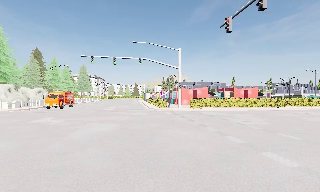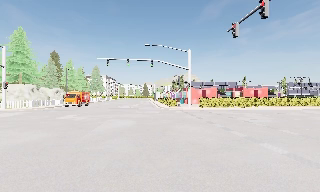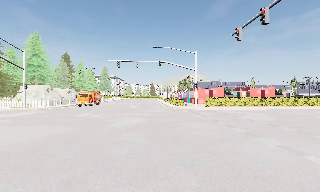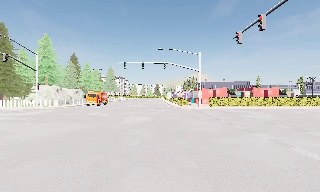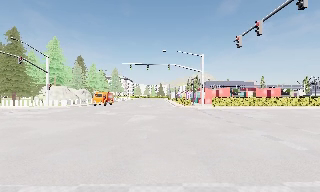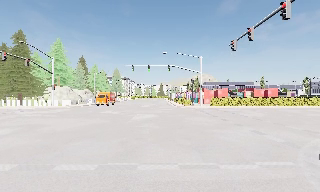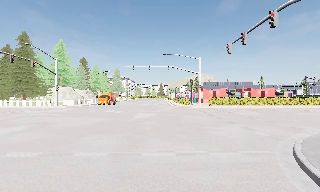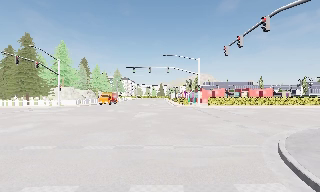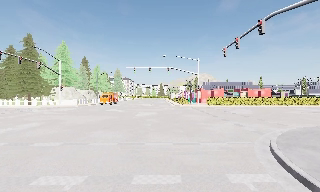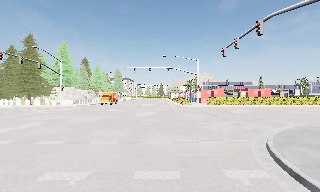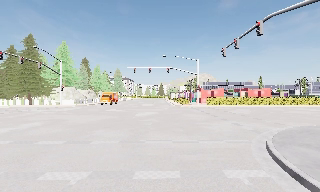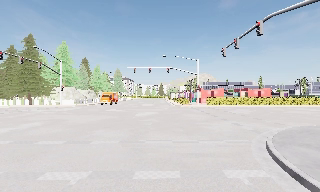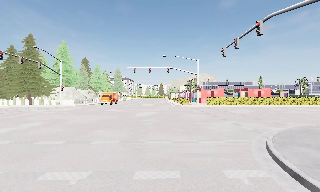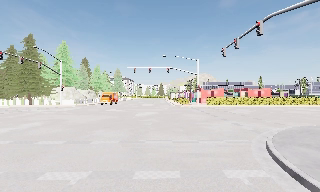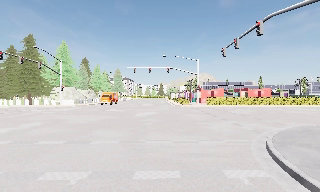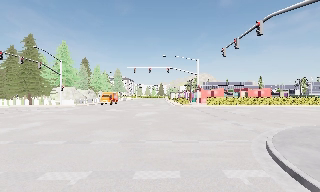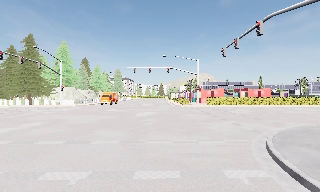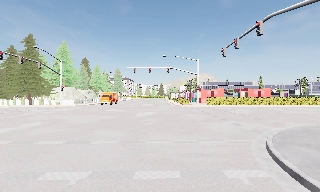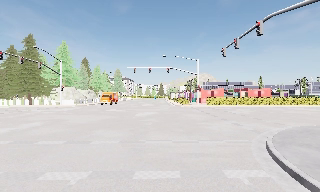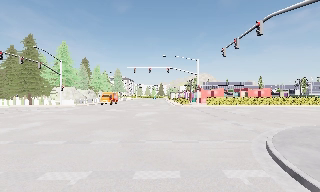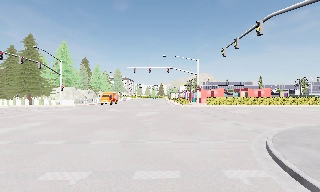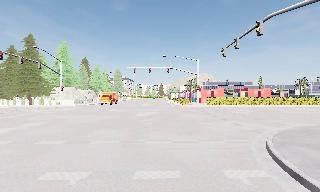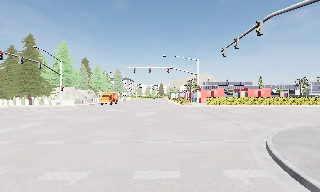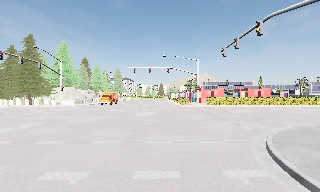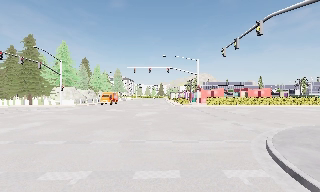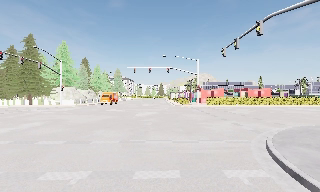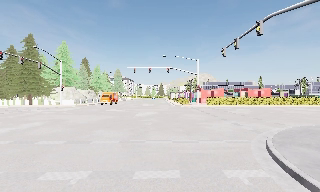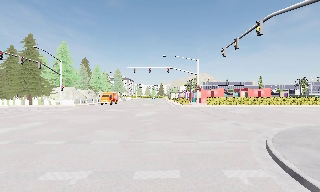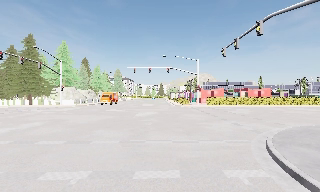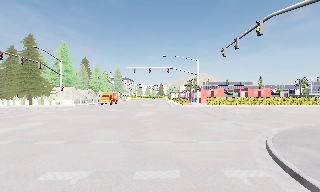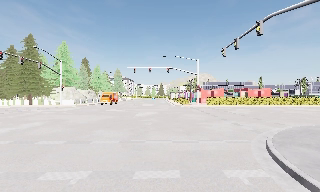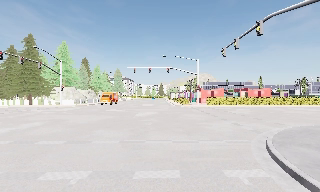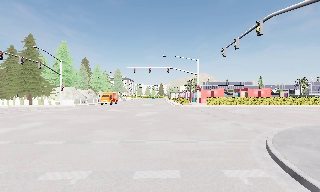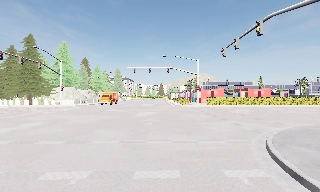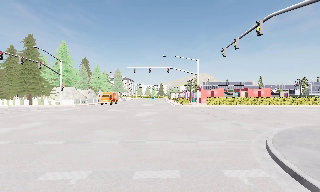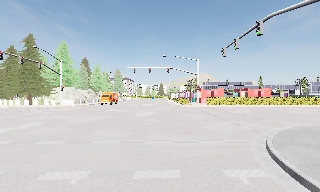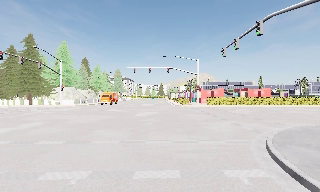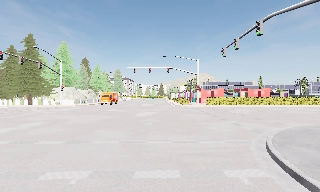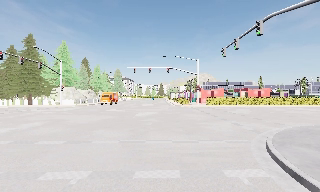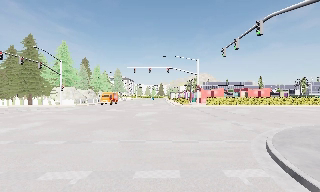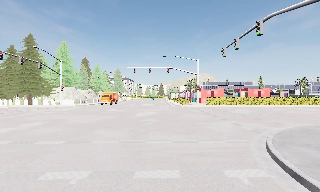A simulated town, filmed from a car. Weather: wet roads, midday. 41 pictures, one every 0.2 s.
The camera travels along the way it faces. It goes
backward.
0.0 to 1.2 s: The camera travels backward, about 6 m, so what stands in front gets smaller.
1.2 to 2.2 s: The camera travels backward, about 1 m, so what stands in front gets smaller. It loses speed.
2.2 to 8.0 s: The camera keeps its place and its aim.
The film runs backward here.
